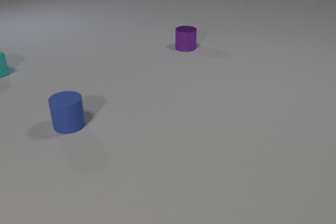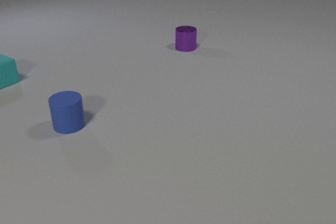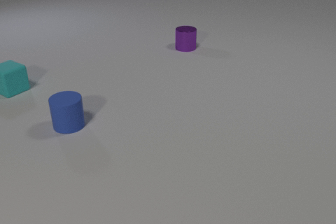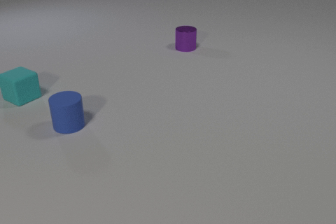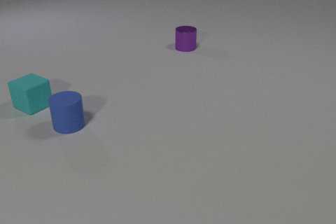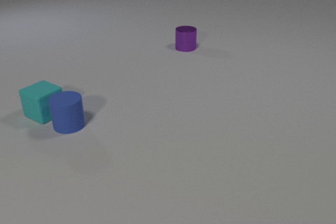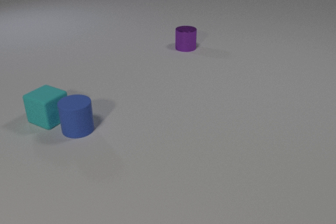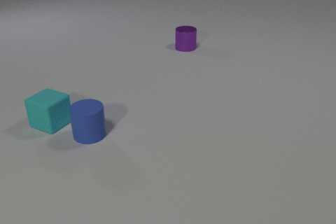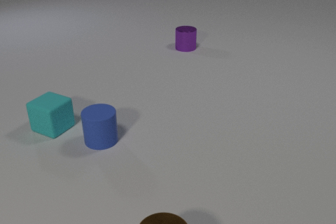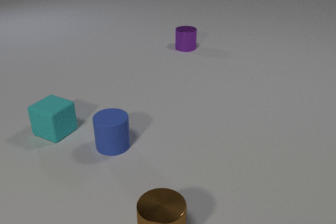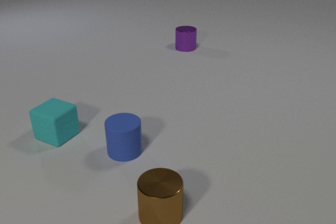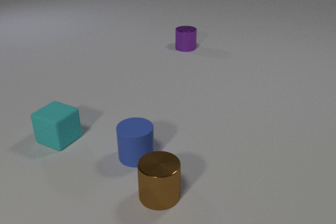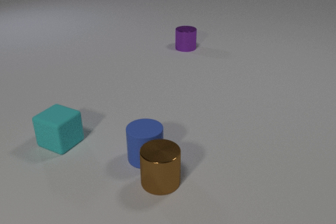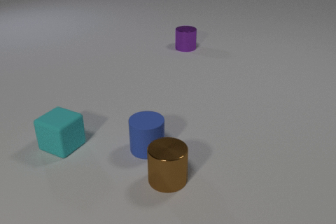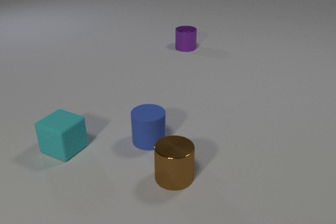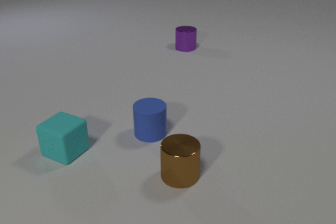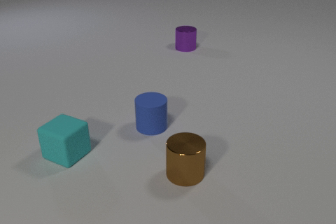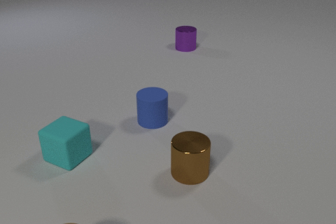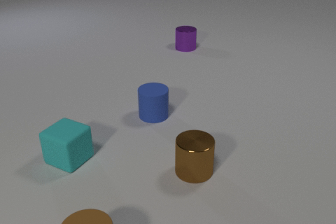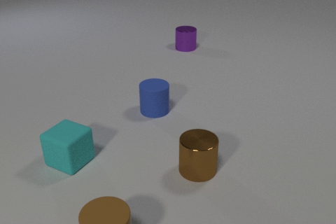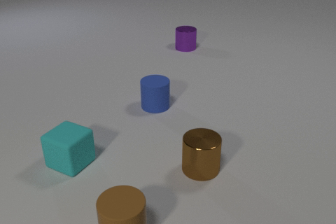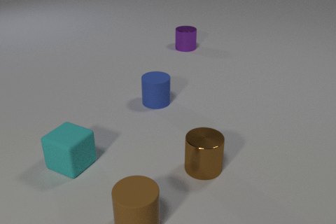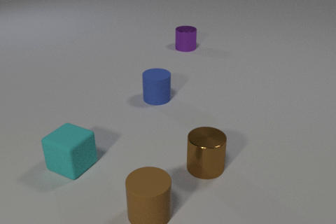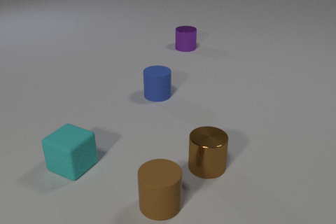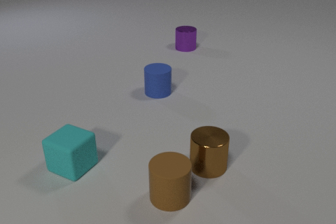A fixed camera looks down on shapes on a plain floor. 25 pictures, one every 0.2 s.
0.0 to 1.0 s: The cyan rubber cube slides toward the camera and to the right.
1.0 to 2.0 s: The cyan rubber cube slides toward the camera. The blue rubber cylinder slides toward the camera and to the right. The brown metal cylinder comes in at the bottom edge, slides away from the camera. The cyan rubber cube and the blue rubber cylinder collide.
2.0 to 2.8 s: The cyan rubber cube slides toward the camera. The blue rubber cylinder slides to the right and away from the camera. The brown metal cylinder slides away from the camera. The blue rubber cylinder and the brown metal cylinder collide.
2.8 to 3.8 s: The cyan rubber cube slides toward the camera. The blue rubber cylinder slides away from the camera. The brown metal cylinder slides to the right and away from the camera. The brown rubber cylinder comes in at the bottom edge, slides to the right and away from the camera.
3.8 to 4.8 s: The cyan rubber cube slides toward the camera. The blue rubber cylinder slides away from the camera. The brown metal cylinder slides to the right. The brown rubber cylinder slides away from the camera and to the right.
How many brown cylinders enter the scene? 2.
What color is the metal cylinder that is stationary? purple.
How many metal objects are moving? 1.
